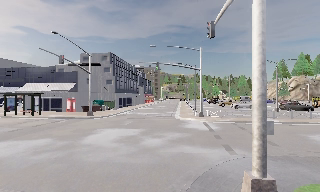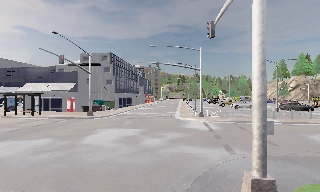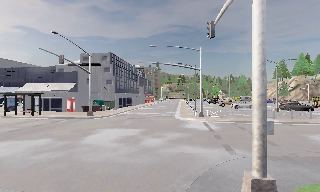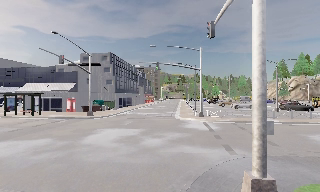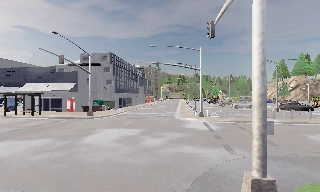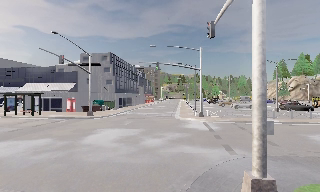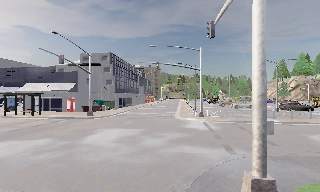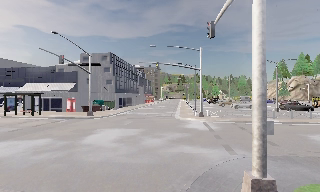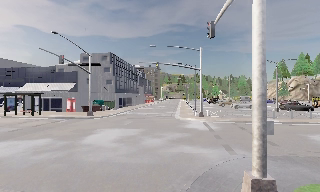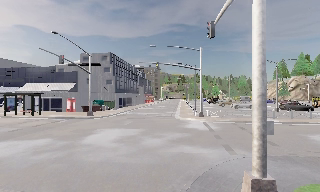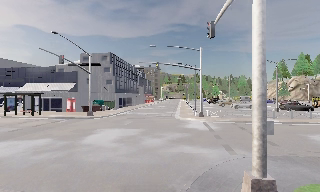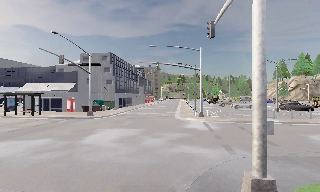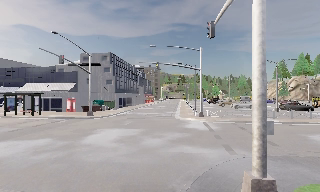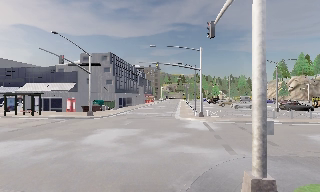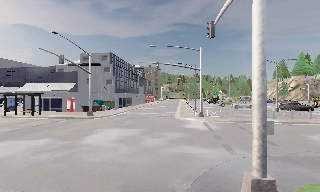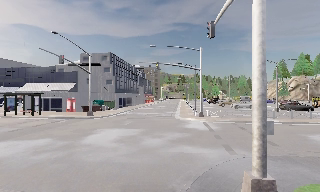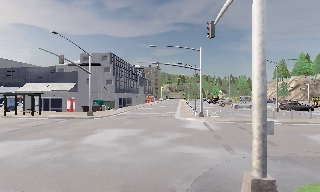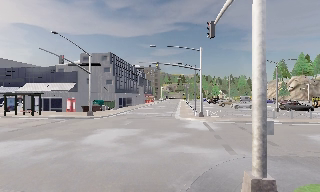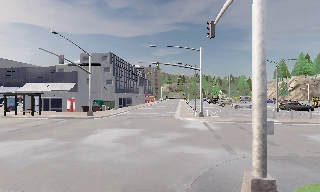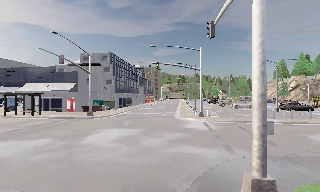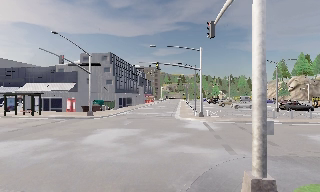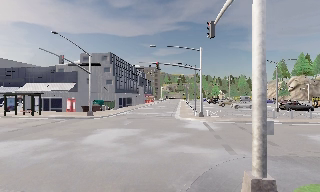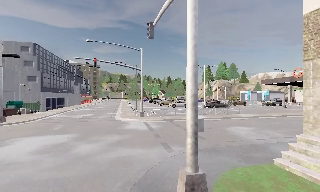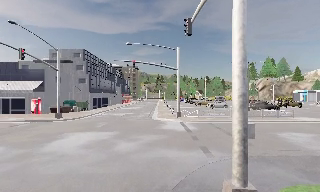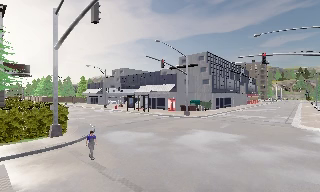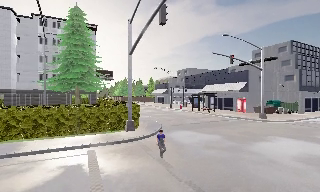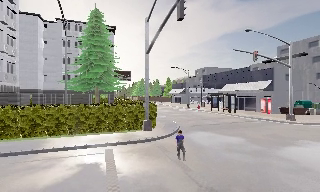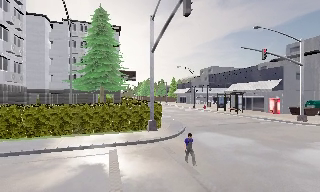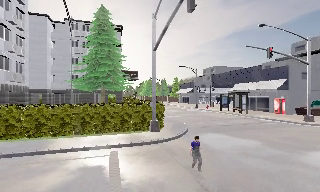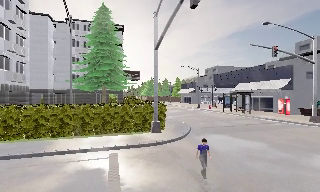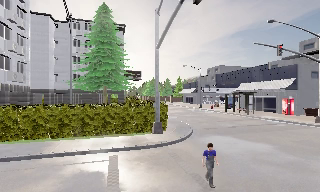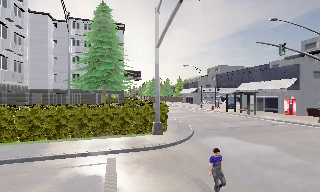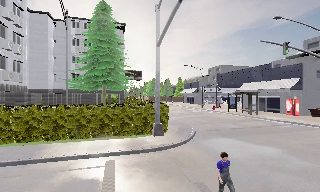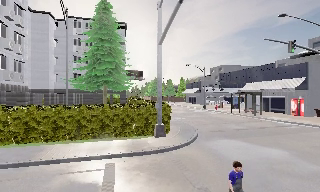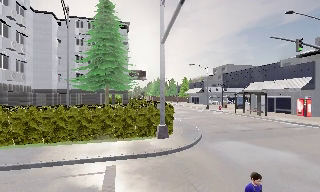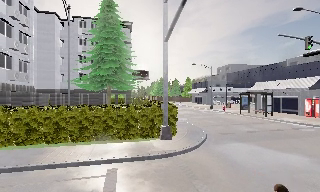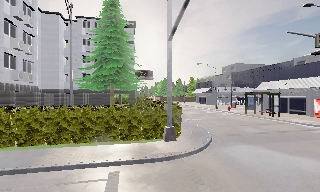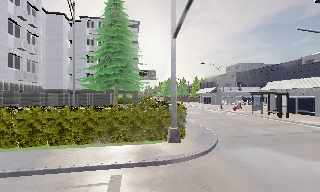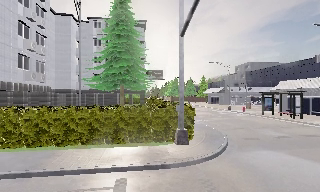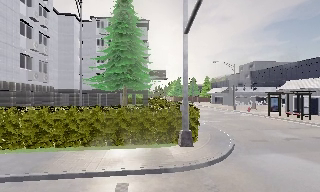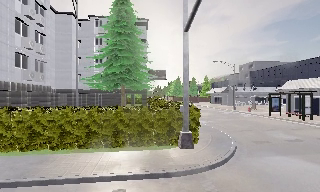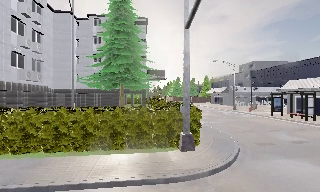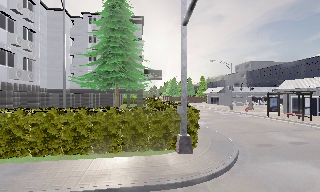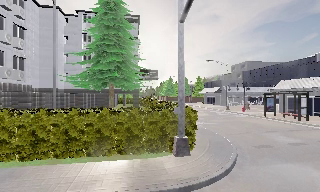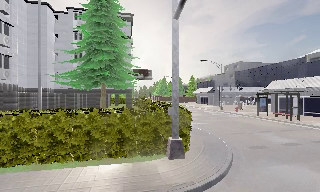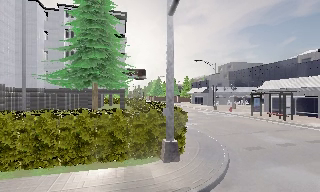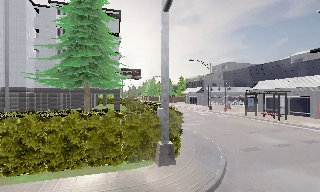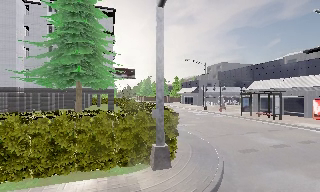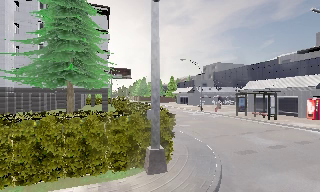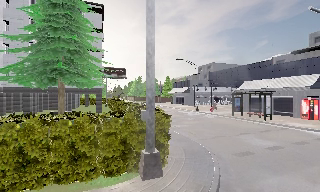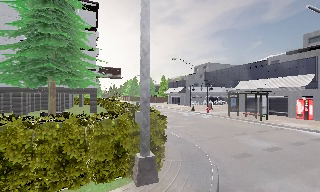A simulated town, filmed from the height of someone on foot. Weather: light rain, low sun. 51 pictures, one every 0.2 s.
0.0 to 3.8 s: The camera keeps its place and its aim.
3.8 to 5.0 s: The camera swings to its left by about 55 degrees, and the scene slides to the right. It travels forward, about 1 m. It gains speed.
5.0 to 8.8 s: The camera pans to its left, which is counterclockwise from overhead, by about 15 degrees. It travels forward, about 5 m, so what stands in front looms larger.
8.8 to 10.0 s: The scene slides to the left, as the camera pans about 10 degrees to its right. It travels forward, about 2 m, so what stands in front looms larger.
The film runs forward here.
